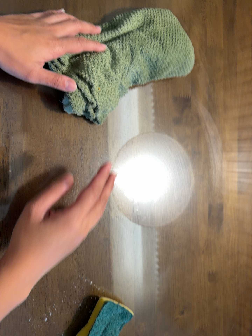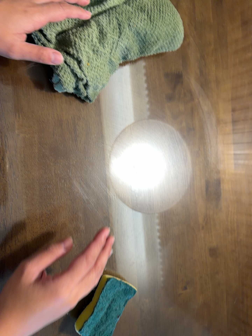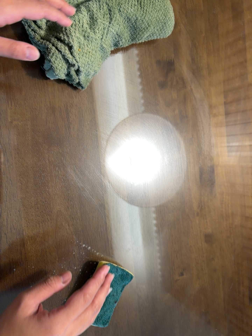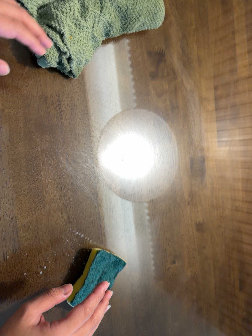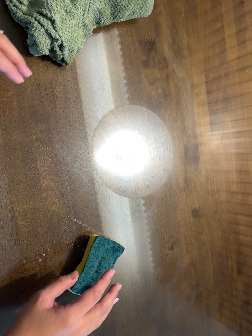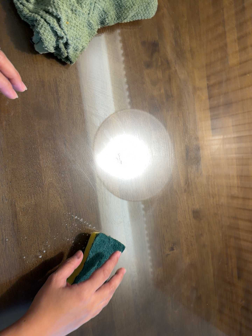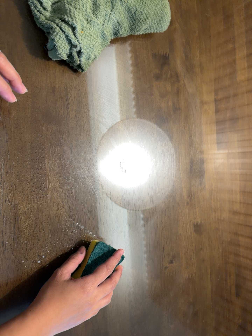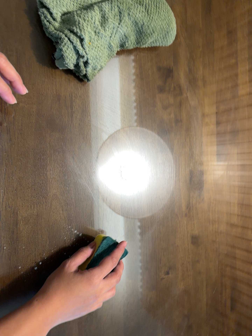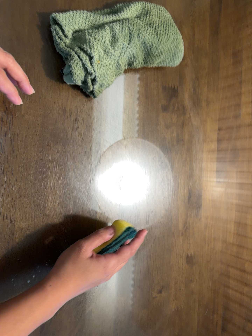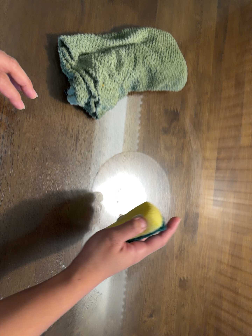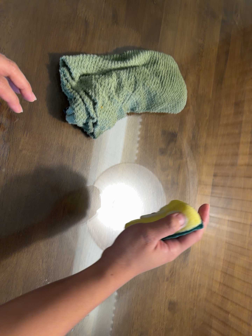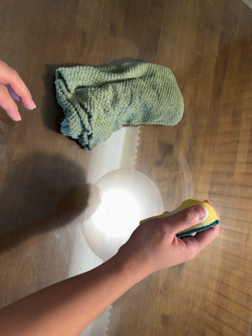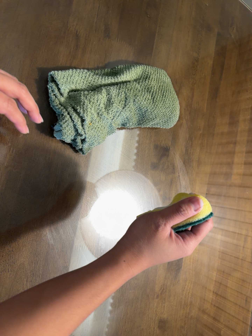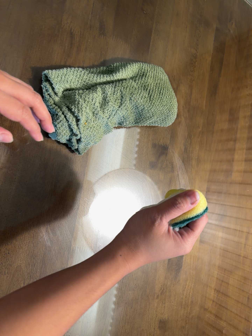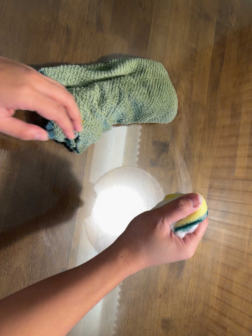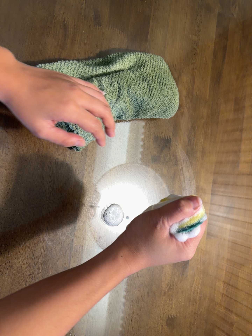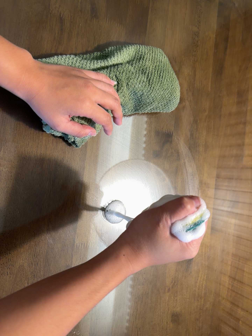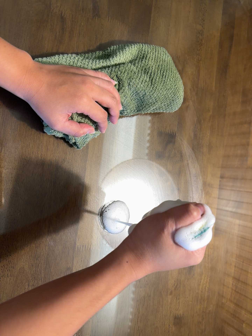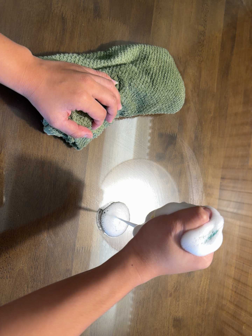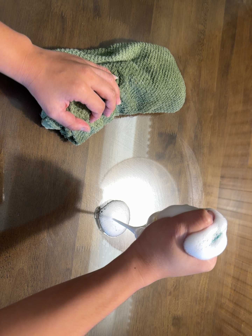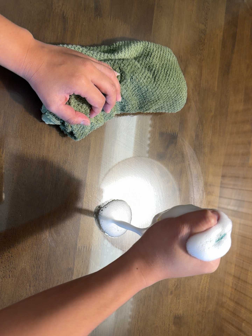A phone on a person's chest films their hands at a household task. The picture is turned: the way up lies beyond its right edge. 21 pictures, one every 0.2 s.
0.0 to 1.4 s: The camera travels toward the bottom of its view, about 8 cm, so close, fixed things drift upward.
1.4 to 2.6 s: The camera travels toward the top of its view, about 9 cm, so close, fixed things drift downward. It rolls about its line of sight by about 10 degrees, and the scene rotates clockwise.
2.6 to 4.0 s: The camera shifts only a little, or ends up much as it began.
The film runs forward here.
